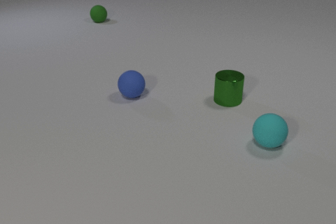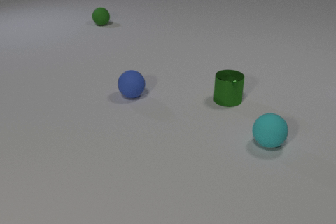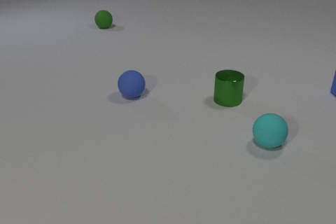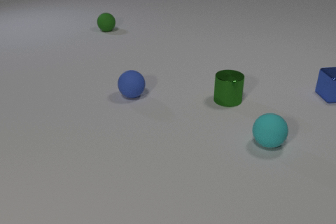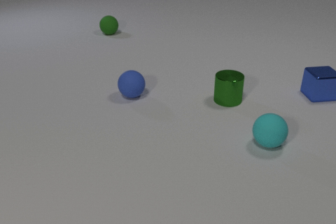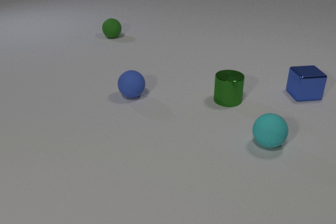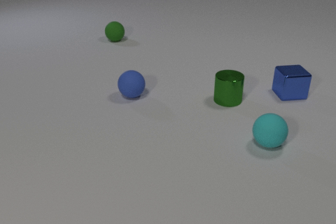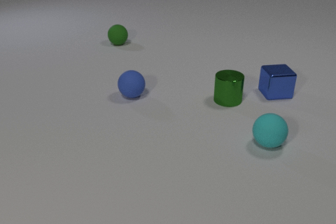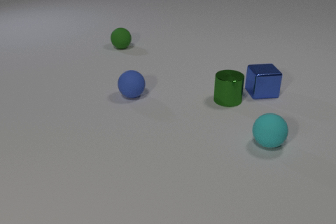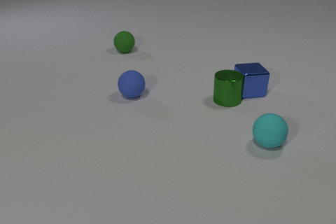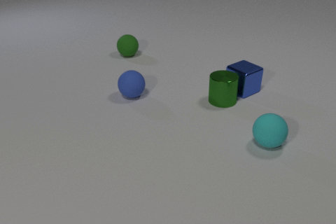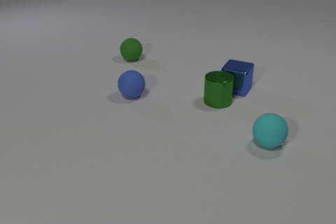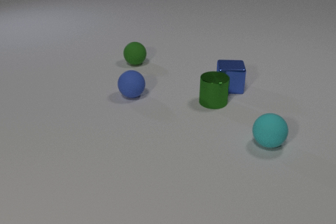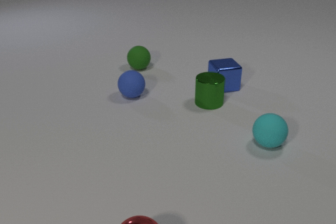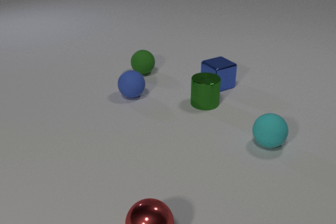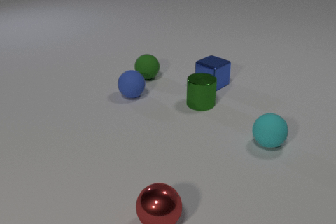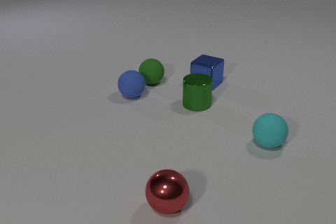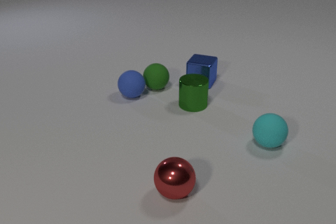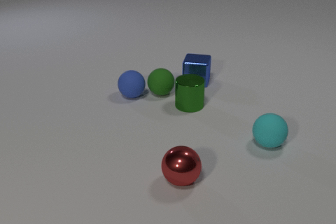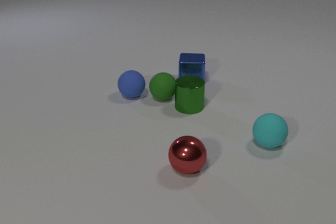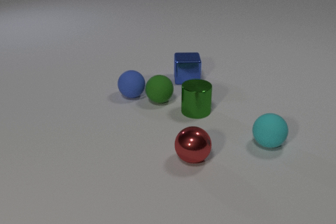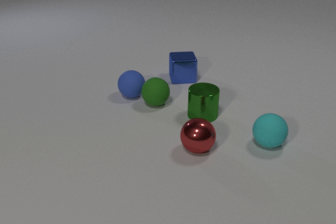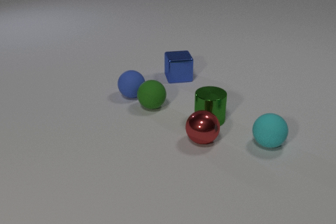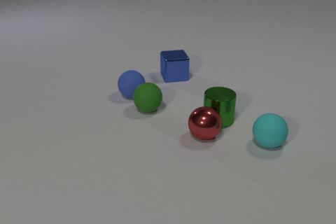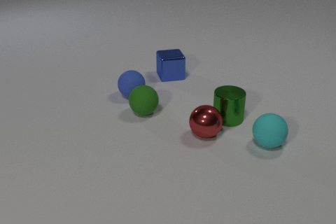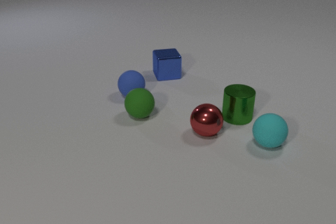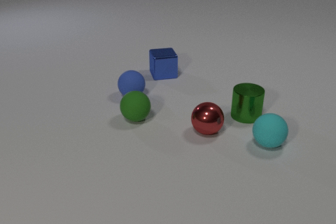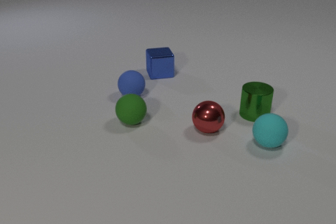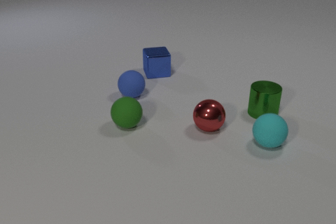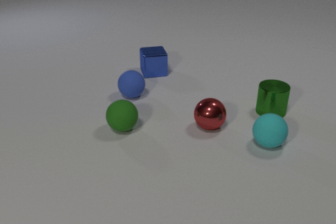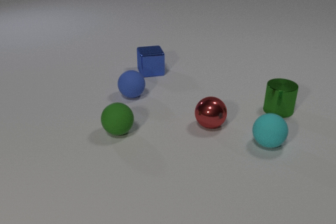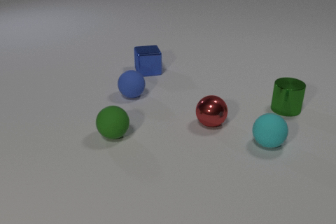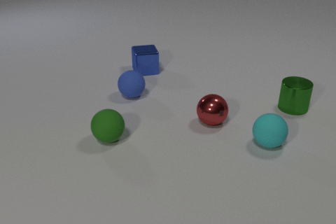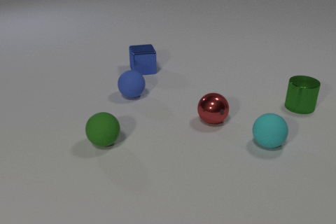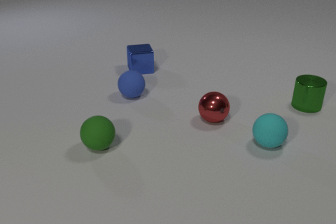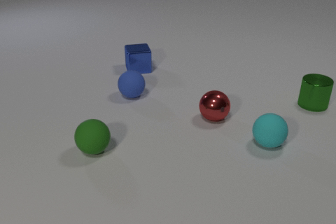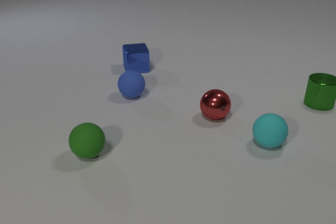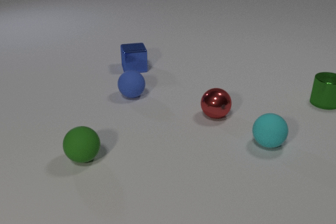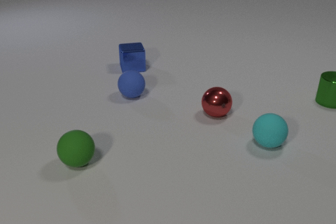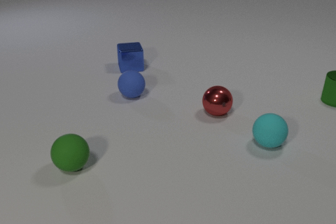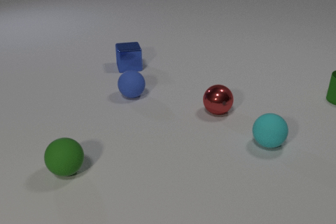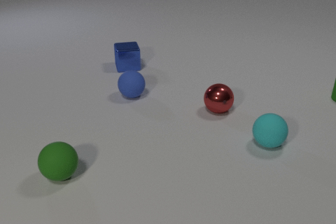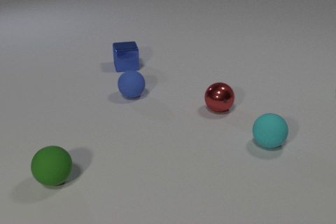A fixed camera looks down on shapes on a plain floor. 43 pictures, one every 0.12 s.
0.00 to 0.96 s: The blue metal cube comes in at the right edge, slides to the left. The green rubber sphere rolls toward the camera.
0.96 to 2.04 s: The blue metal cube slides to the left, spins counterclockwise seen from above by about 150 degrees, its near face sliding to the right. The green rubber sphere rolls toward the camera. The red metal sphere comes in at the bottom edge, rolls away from the camera. The green metal cylinder slides to the left and toward the camera. The blue metal cube and the green metal cylinder collide.
2.04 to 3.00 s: The blue metal cube slides to the left and away from the camera, spins counterclockwise seen from above by about 30 degrees, its near face sliding to the right. The green rubber sphere rolls toward the camera. The red metal sphere rolls away from the camera. The green metal cylinder slides to the right and toward the camera. The green rubber sphere and the green metal cylinder collide. The red metal sphere and the green metal cylinder collide.
3.00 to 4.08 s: The blue metal cube slides to the left and away from the camera. The green rubber sphere rolls toward the camera and to the left. The red metal sphere rolls away from the camera. The green metal cylinder slides to the right and away from the camera.
4.08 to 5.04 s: The blue metal cube slides to the left and away from the camera. The green rubber sphere rolls toward the camera and to the left. The red metal sphere rolls away from the camera. The green metal cylinder slides to the right and away from the camera.
How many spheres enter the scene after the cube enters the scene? 1.
What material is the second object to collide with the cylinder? rubber.
How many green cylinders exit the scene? 1.
